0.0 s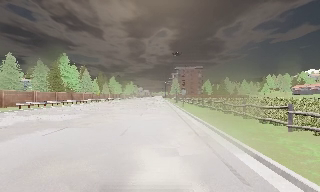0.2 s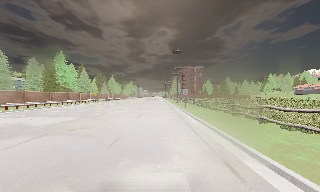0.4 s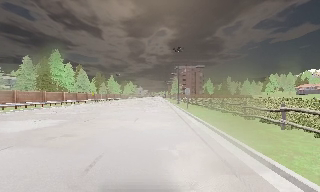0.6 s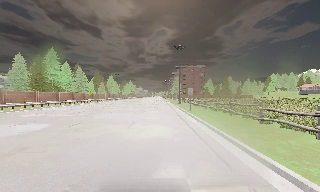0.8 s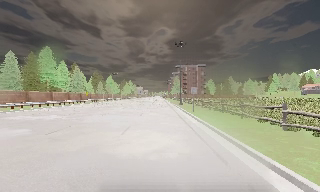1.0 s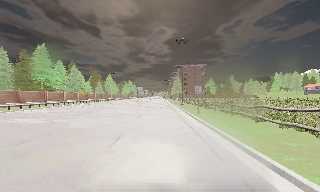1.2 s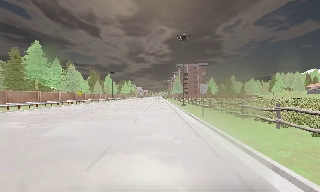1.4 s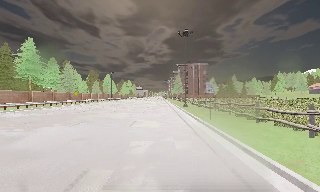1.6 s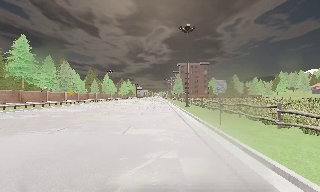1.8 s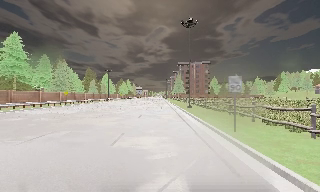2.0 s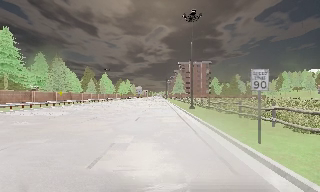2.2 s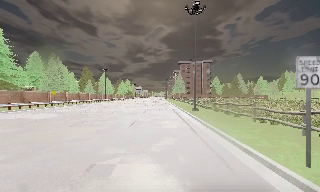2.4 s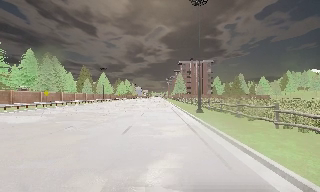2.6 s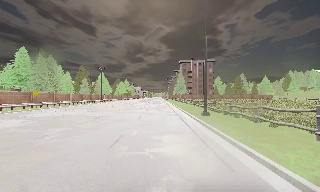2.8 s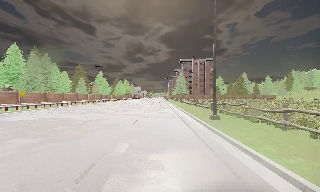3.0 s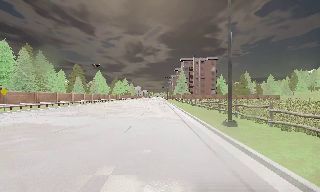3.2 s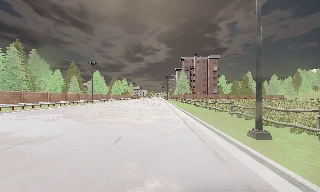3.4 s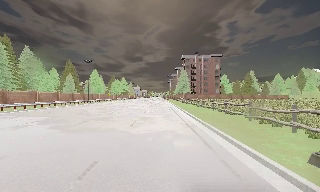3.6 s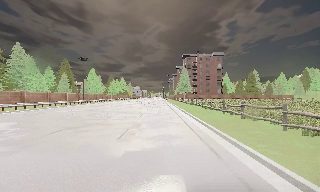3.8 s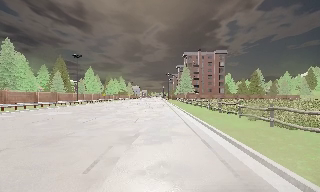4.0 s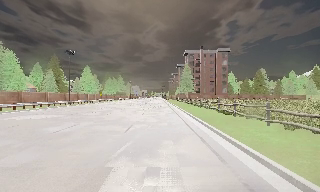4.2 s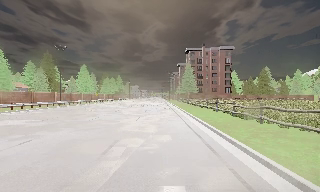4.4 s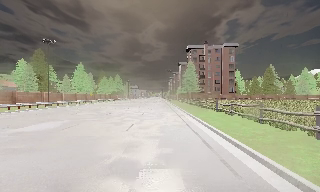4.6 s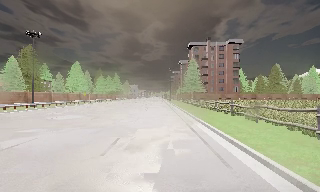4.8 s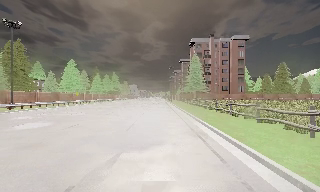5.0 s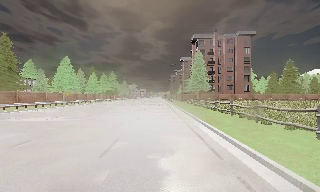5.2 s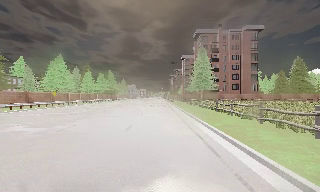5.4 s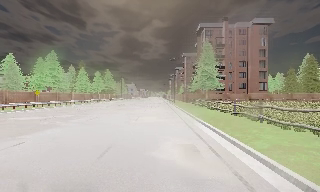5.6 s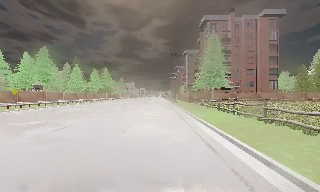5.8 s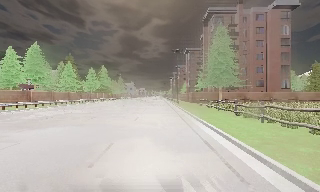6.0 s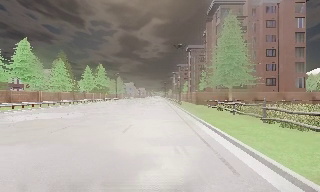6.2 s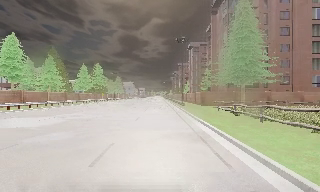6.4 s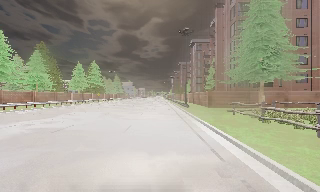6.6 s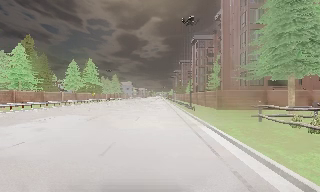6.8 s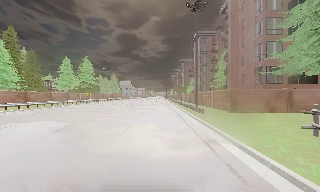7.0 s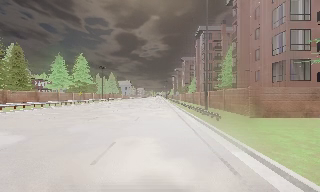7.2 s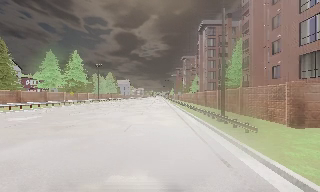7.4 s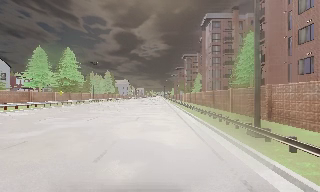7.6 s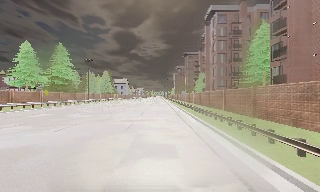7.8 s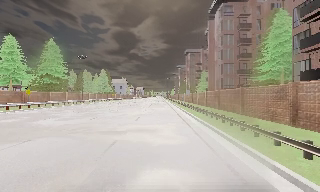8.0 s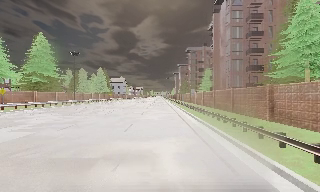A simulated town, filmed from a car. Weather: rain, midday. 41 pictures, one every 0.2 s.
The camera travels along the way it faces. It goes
forward.
0.0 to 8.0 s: The camera travels forward, about 115 m, so what stands in front looms larger. It gains speed.
The film runs forward here.
